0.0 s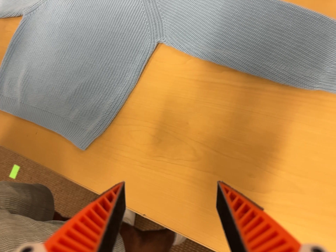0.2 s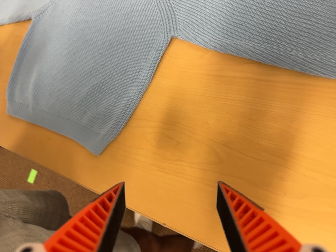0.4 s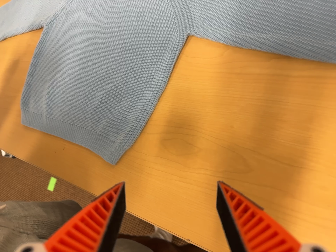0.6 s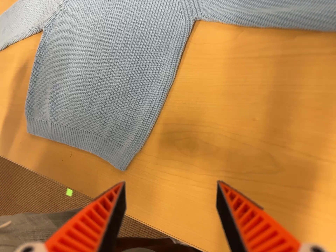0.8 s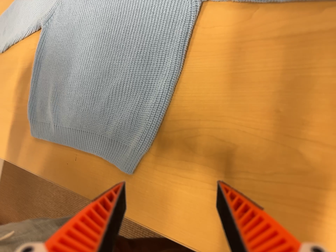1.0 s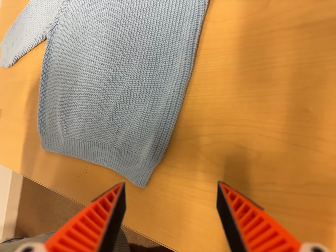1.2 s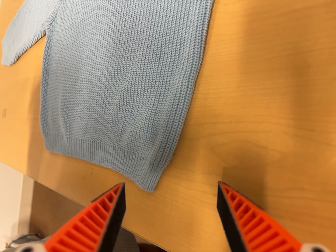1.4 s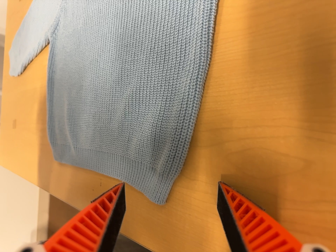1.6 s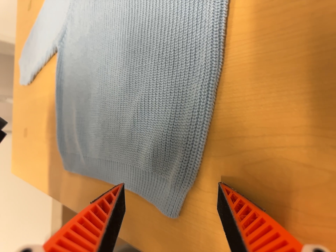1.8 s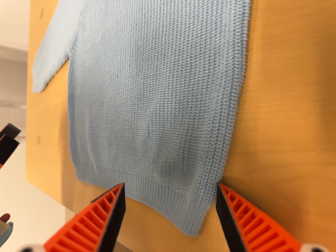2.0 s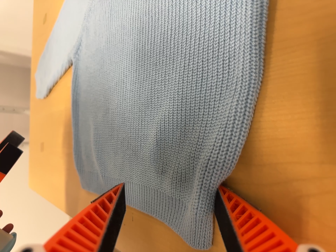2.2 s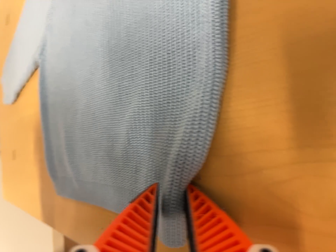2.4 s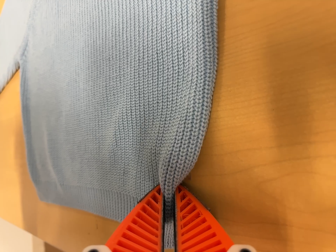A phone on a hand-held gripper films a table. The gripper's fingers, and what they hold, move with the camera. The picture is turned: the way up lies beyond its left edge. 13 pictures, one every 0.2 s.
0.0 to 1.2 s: The camera swings to its left by about 20 degrees, and the scene slides to the right. It travels forward, about 20 cm, so what stands in front looms larger. It rolls about its line of sight by about 15 degrees, and the scene rotates counterclockwise.
1.2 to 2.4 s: The camera travels forward, about 7 cm, so what stands in front looms larger. It rolls about its line of sight by about 10 degrees, and the scene rotates counterclockwise.
The film runs forward here.
